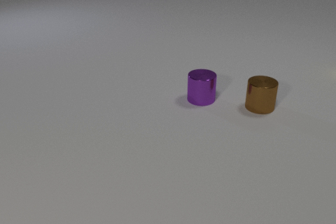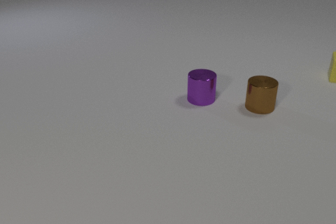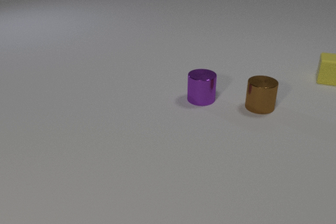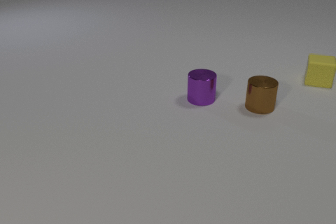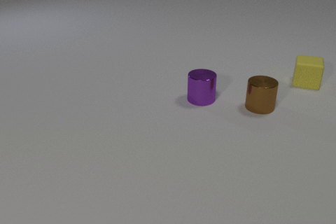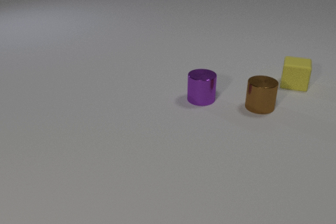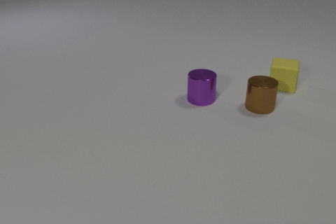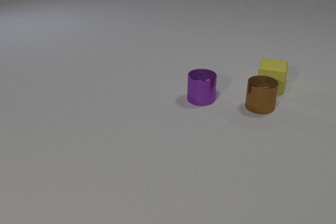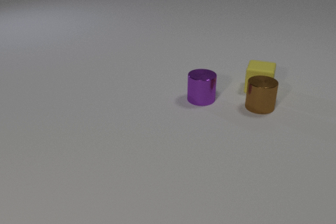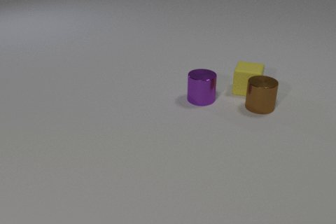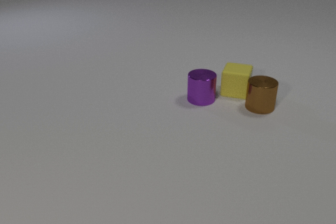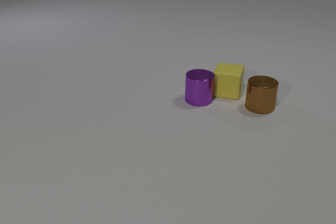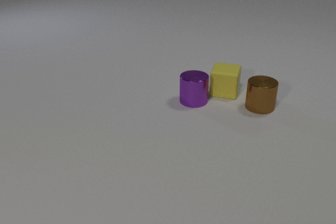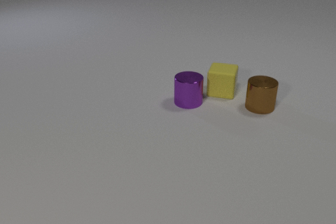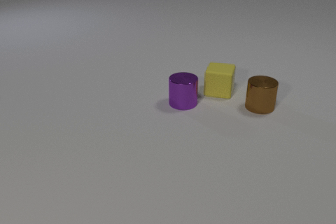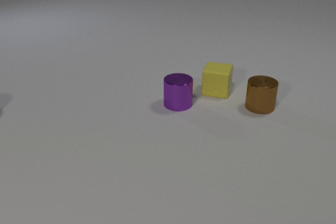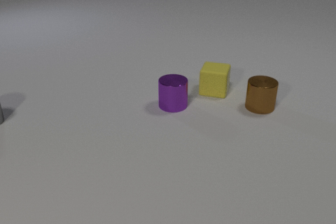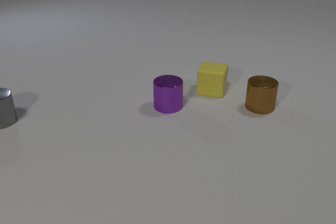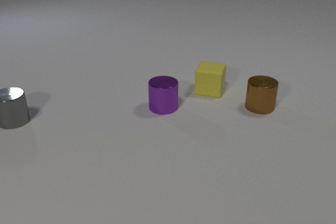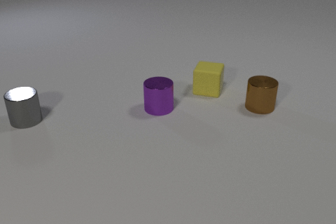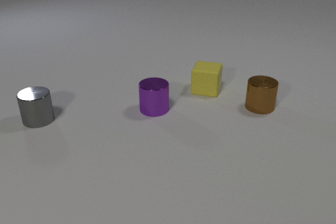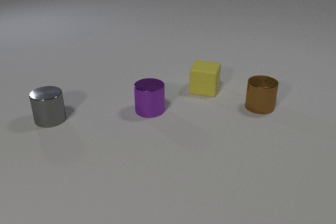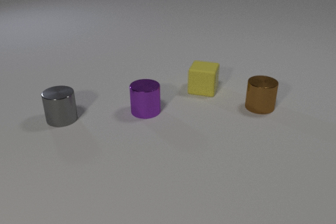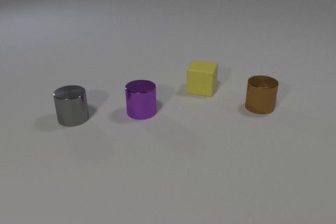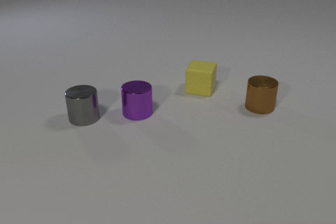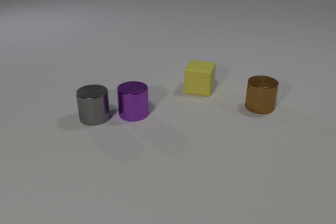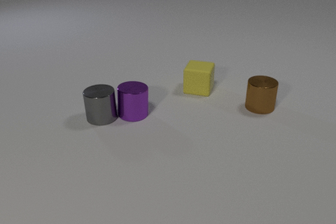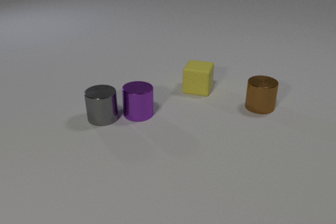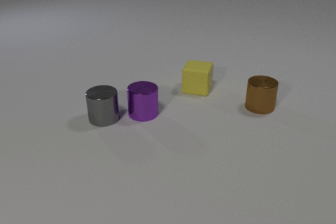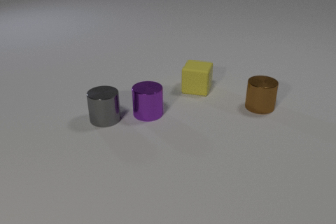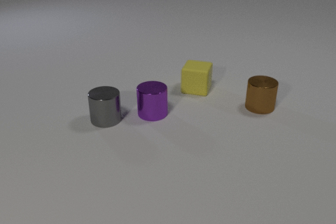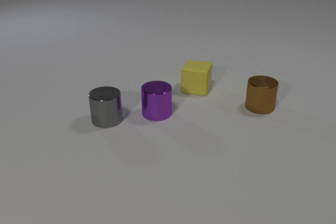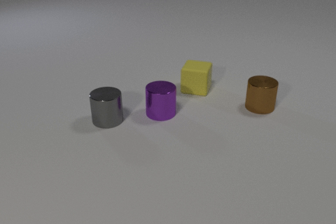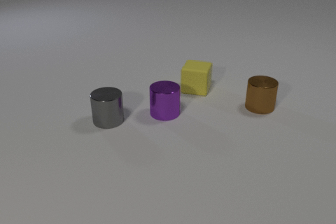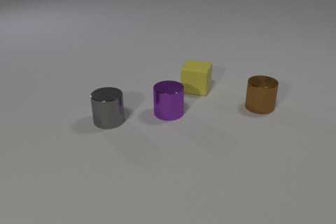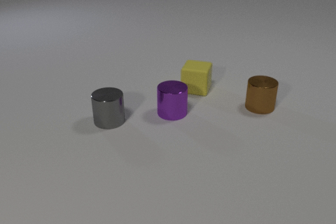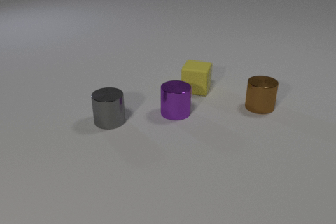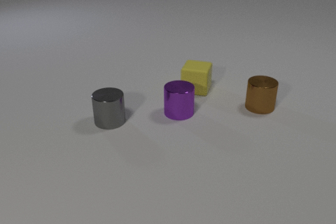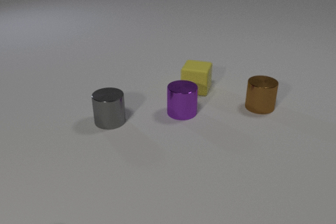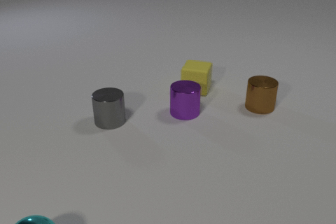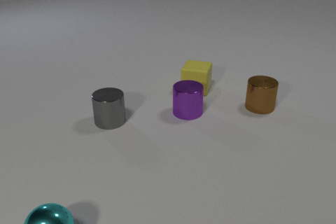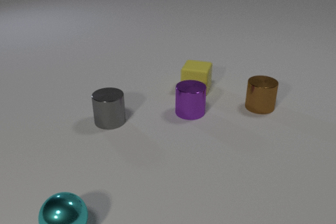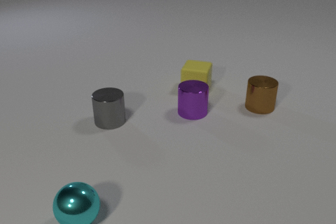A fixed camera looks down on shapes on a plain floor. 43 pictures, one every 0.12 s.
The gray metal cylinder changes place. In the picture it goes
to the right.
The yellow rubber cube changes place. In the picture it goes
to the left.
0.00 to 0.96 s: The yellow rubber cube comes in at the right edge, slides to the left and toward the camera.
0.96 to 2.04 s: The yellow rubber cube slides to the left. The purple metal cylinder slides to the left and toward the camera. The gray metal cylinder comes in at the left edge, slides to the right. The yellow rubber cube and the purple metal cylinder collide.
2.04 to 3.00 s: The yellow rubber cube slides to the left. The purple metal cylinder slides to the left. The gray metal cylinder slides to the right.
3.00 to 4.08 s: The purple metal cylinder slides to the right. The gray metal cylinder slides to the right and toward the camera. The purple metal cylinder and the gray metal cylinder collide.
4.08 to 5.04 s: The purple metal cylinder slides to the right. The cyan metal sphere comes in at the bottom edge, rolls to the right and away from the camera.
What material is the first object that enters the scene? rubber.
Are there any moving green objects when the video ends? no.
How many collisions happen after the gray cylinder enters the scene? 1.
